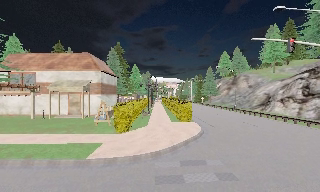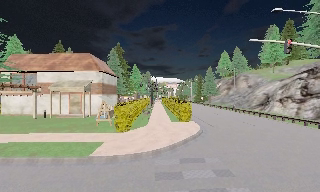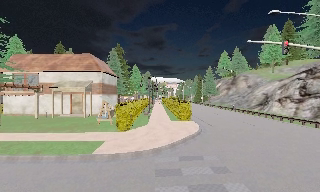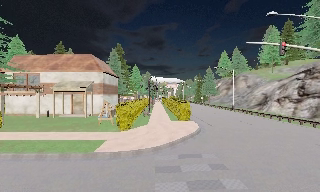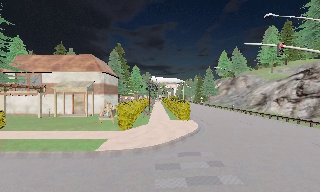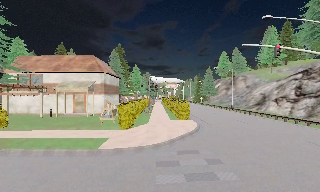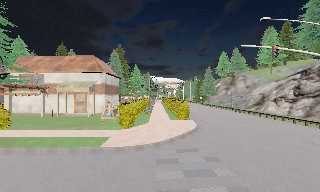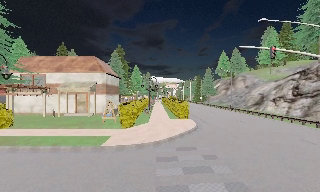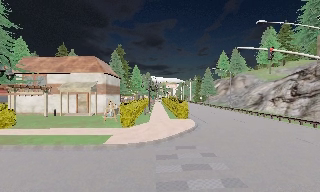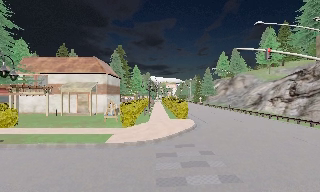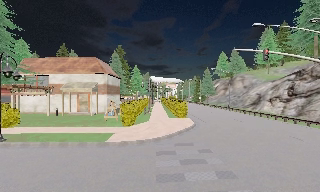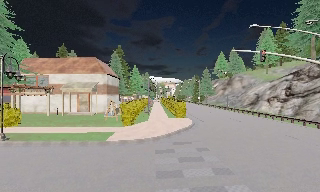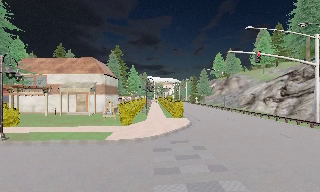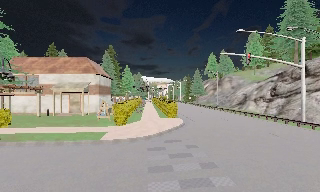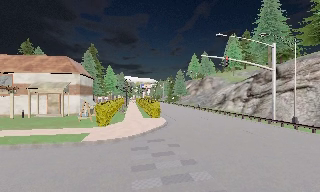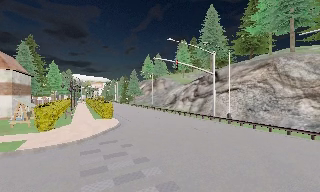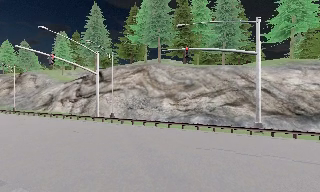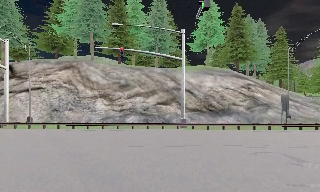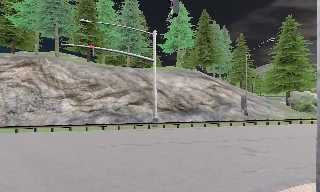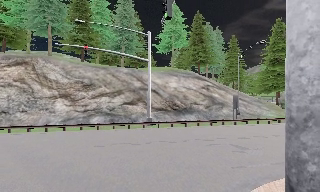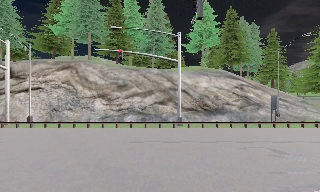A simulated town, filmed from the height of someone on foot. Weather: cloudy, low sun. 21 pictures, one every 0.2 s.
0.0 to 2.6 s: The camera travels backward, about 3 m, so what stands in front gets smaller.
2.6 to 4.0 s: The scene slides to the left, as the camera pans about 85 degrees to its right. It travels backward, about 1.5 m.
The film runs backward here.
